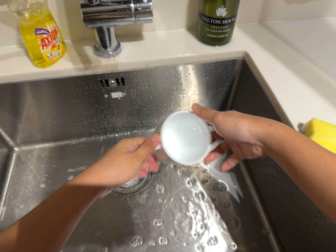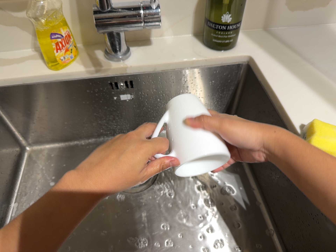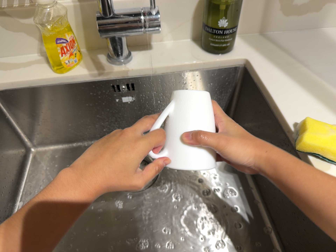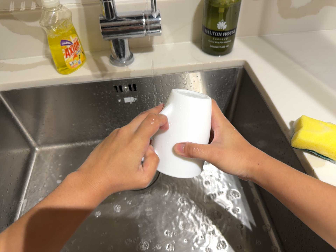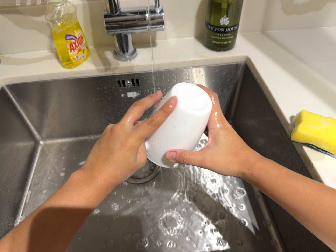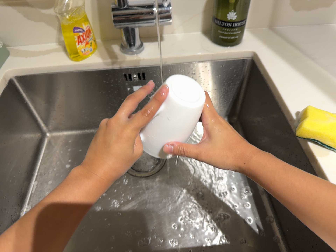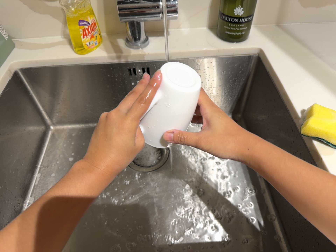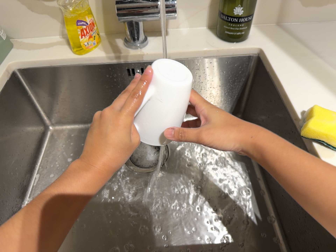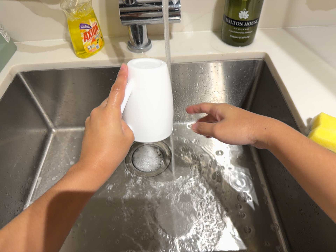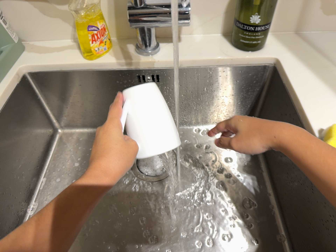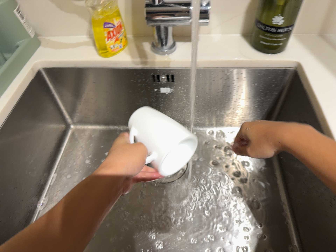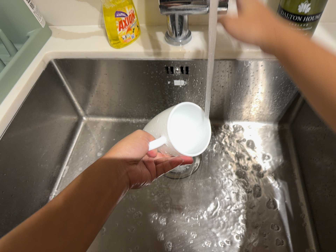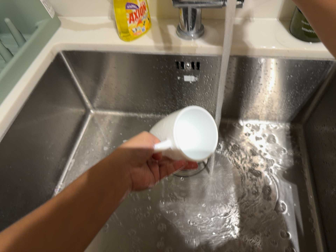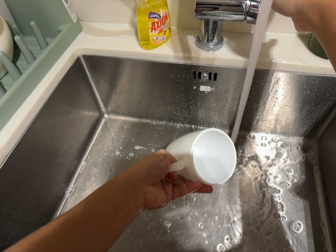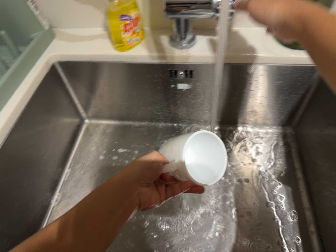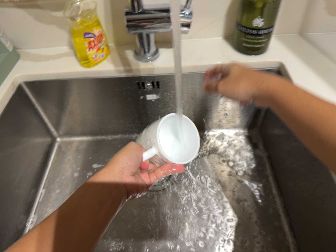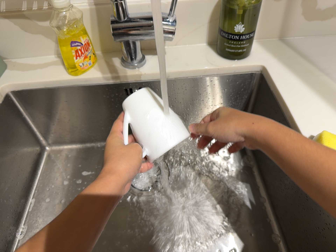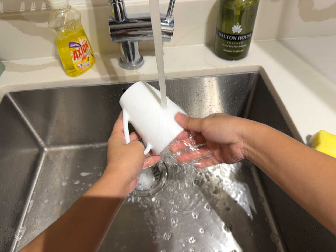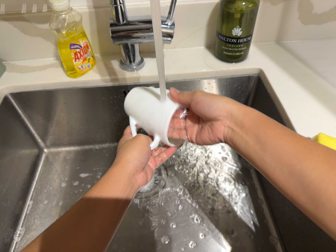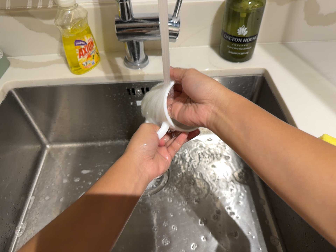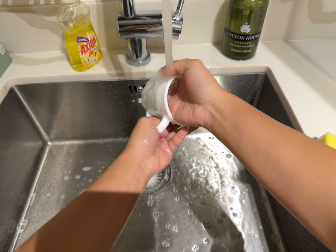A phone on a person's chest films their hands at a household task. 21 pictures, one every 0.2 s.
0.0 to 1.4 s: The camera travels backward, about 7 cm, so what stands in front gets smaller.
1.4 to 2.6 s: The camera swings to its left by about 10 degrees, and the scene slides to the right. It travels forward and toward the top of its view, about 8 cm, so what stands in front looms larger. It rolls about its line of sight by about 10 degrees, and the scene rotates clockwise.
2.6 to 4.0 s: The camera swings to its right by about 10 degrees, and the scene slides to the left. It rolls about its line of sight by about 10 degrees, and the scene rotates counterclockwise.
The film runs backward here.
